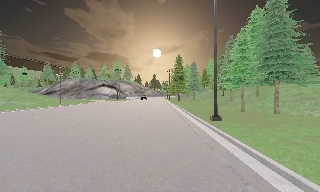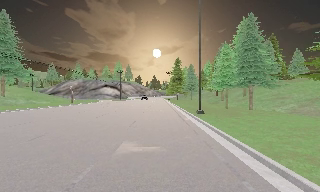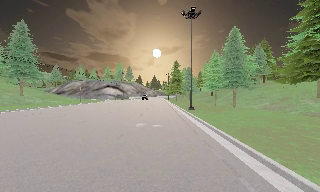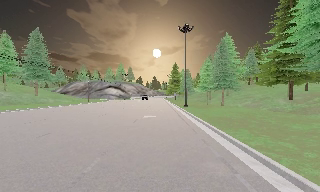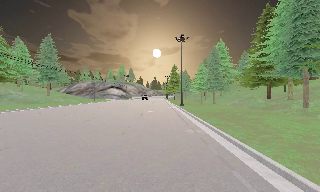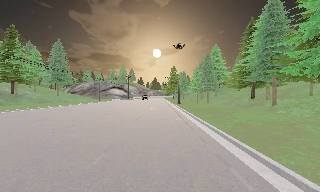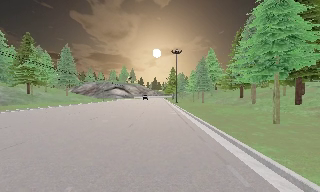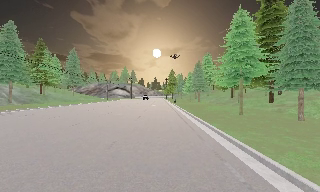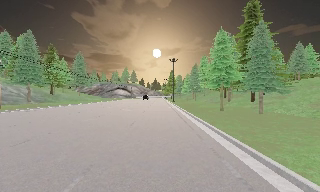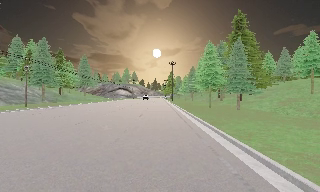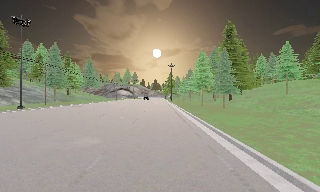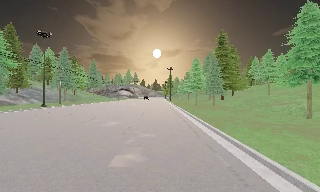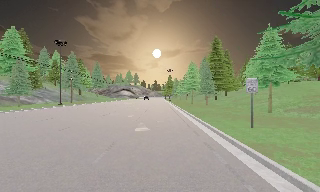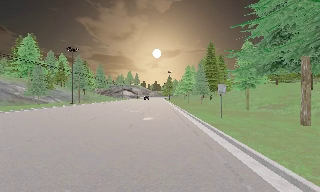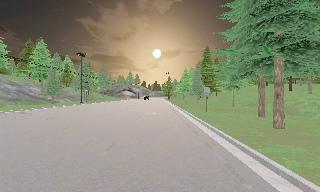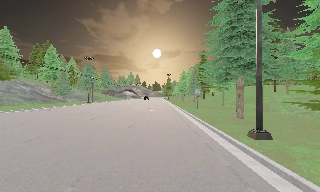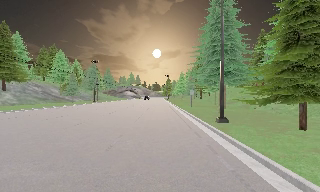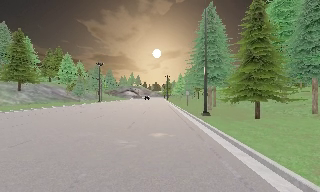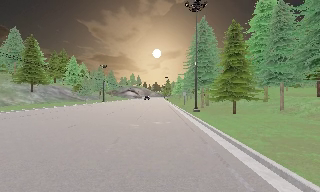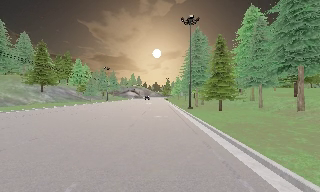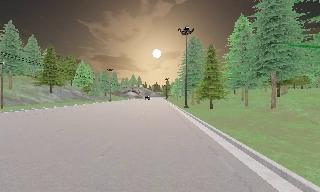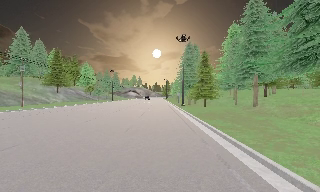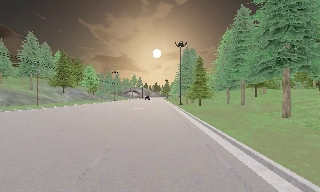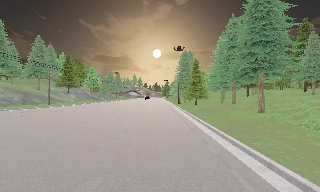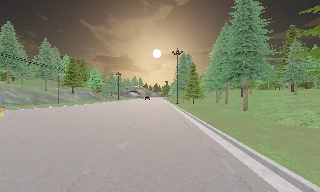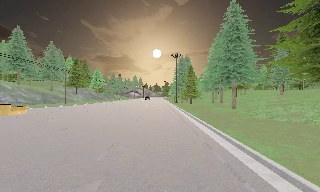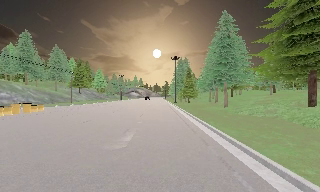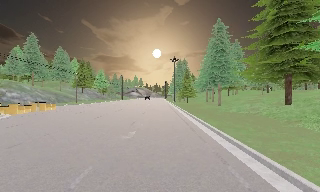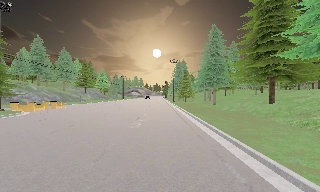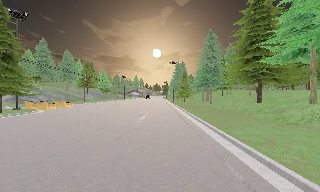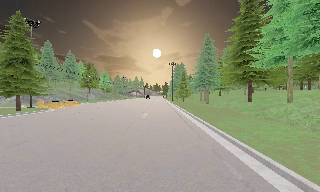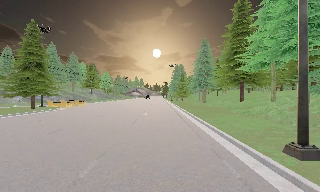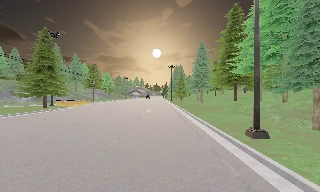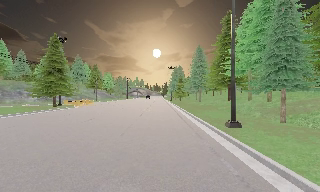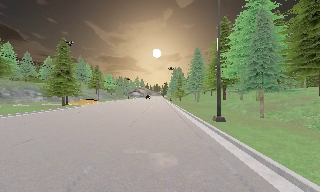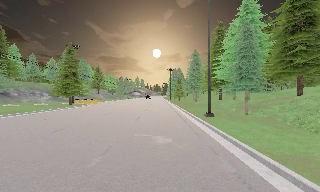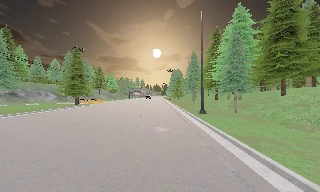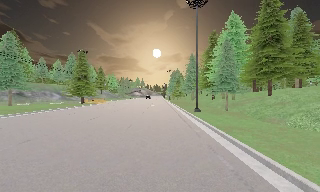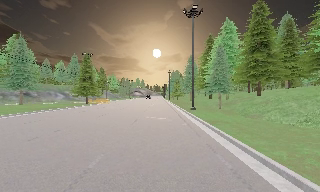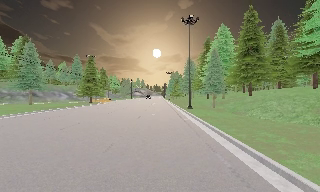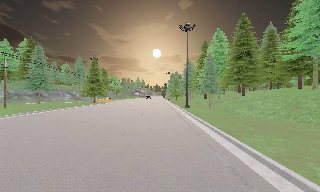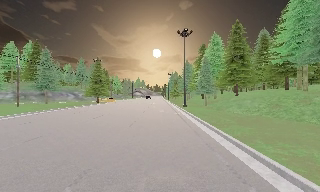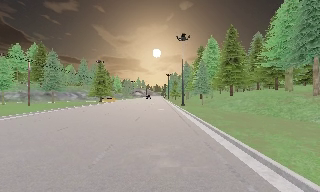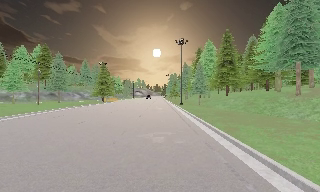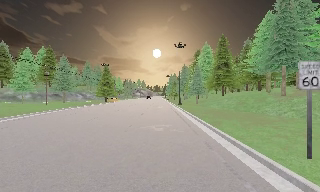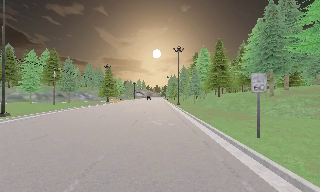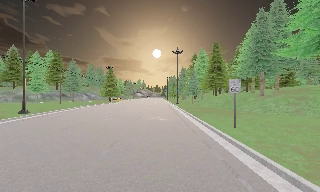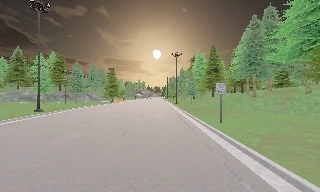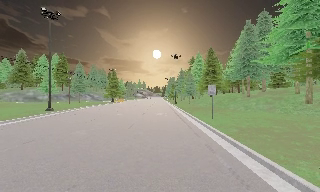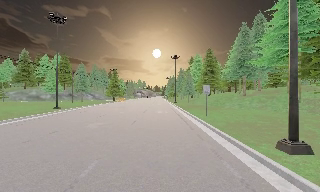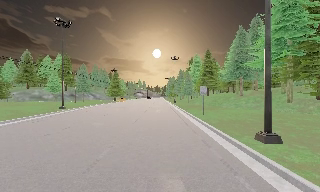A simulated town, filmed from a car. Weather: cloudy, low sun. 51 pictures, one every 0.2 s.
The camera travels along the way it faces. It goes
backward.
0.0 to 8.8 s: The camera travels backward, about 135 m, so what stands in front gets smaller. It loses speed.
8.8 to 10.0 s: The camera travels backward, about 10 m, so what stands in front gets smaller. It loses speed.
The film runs backward here.
